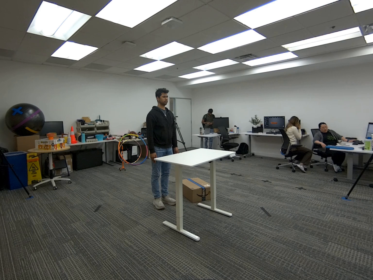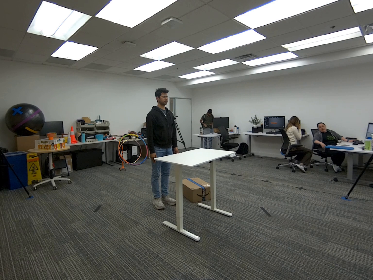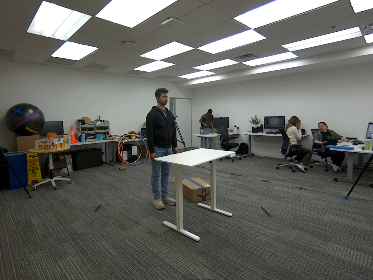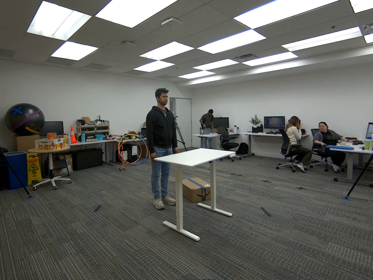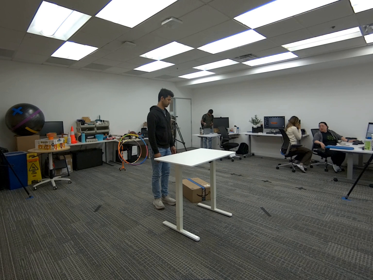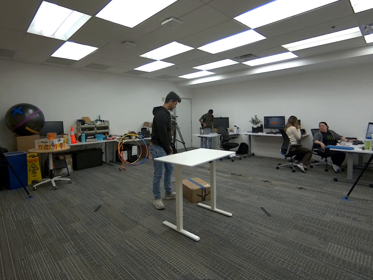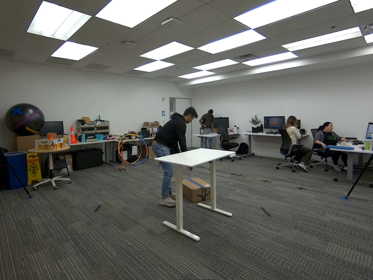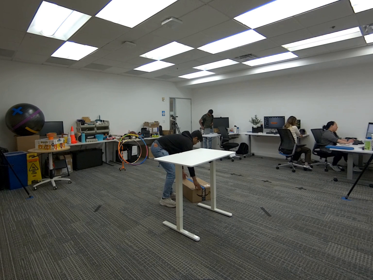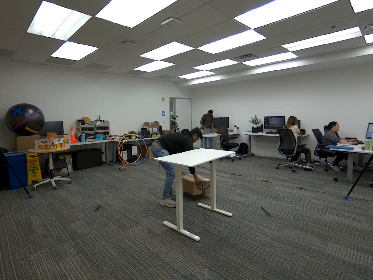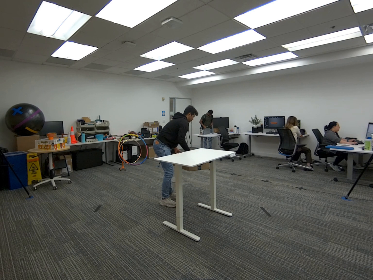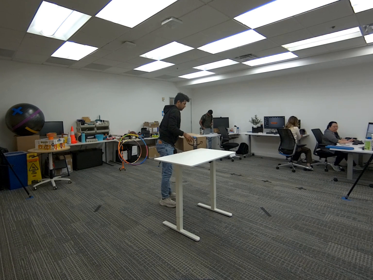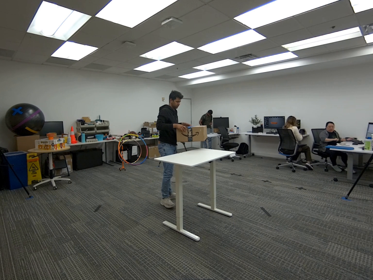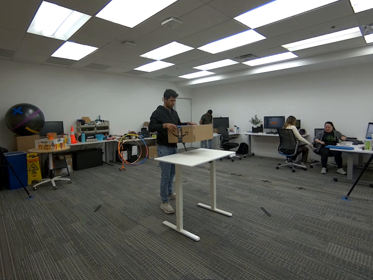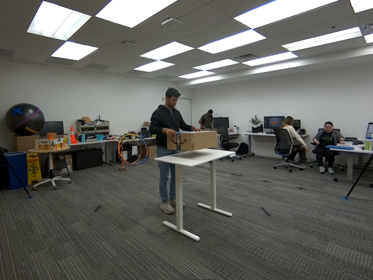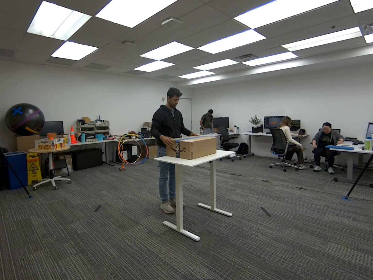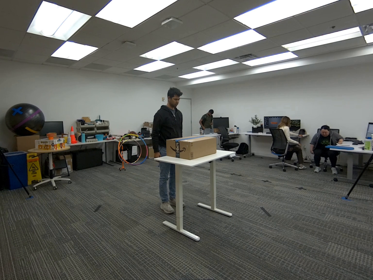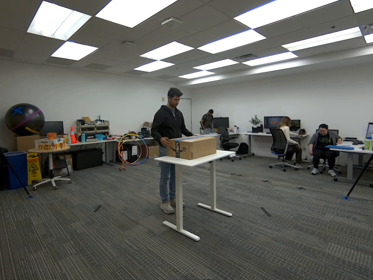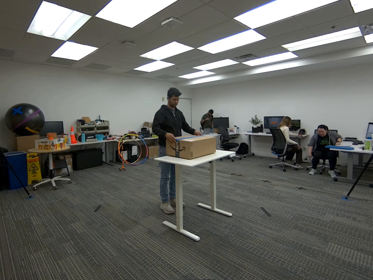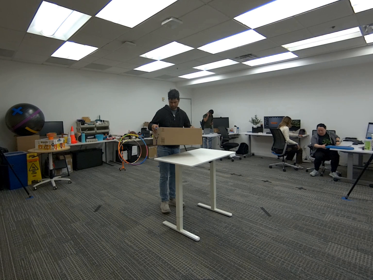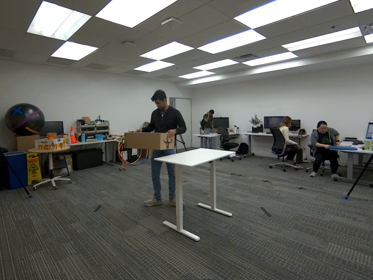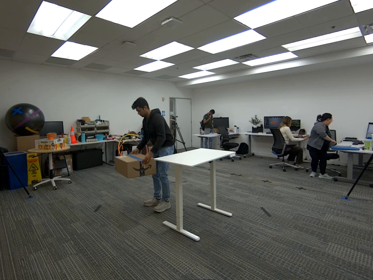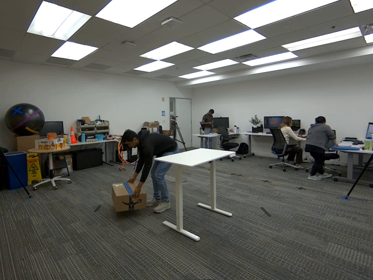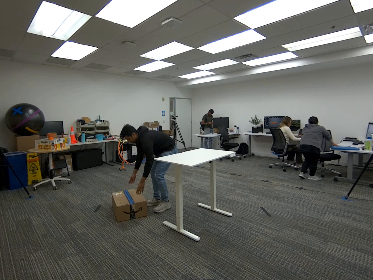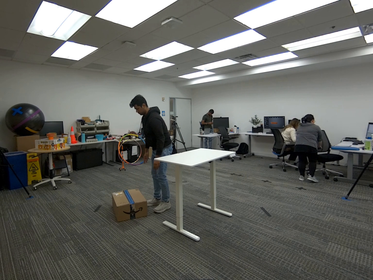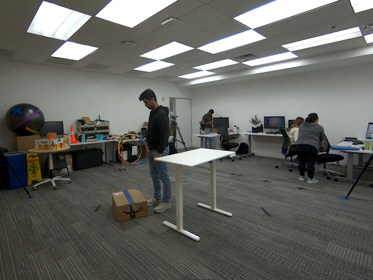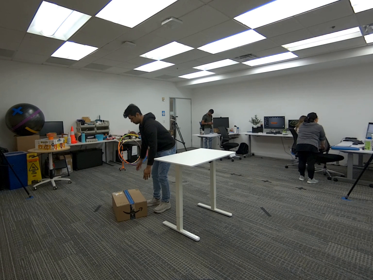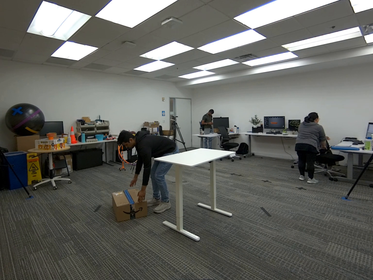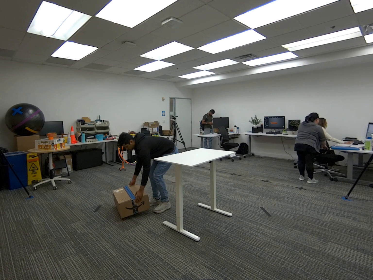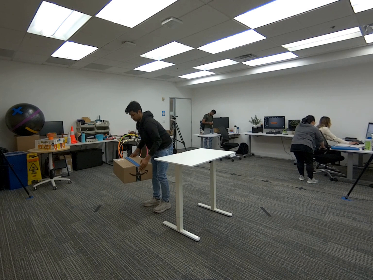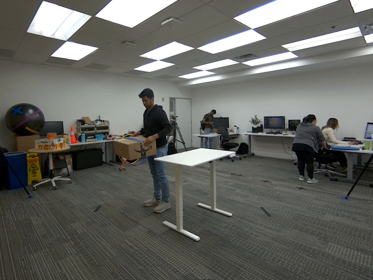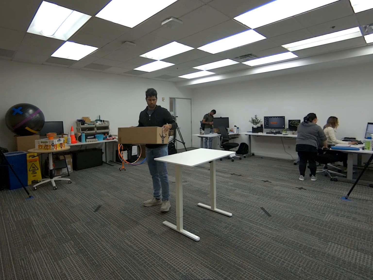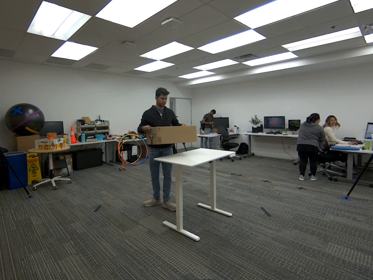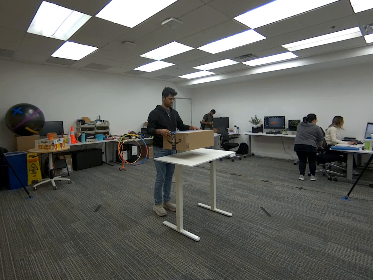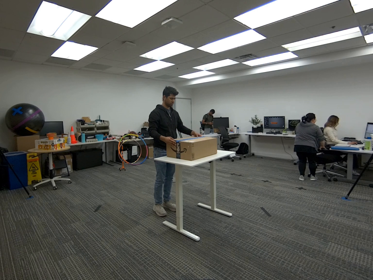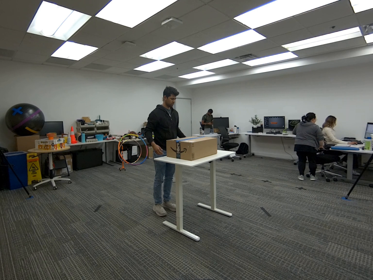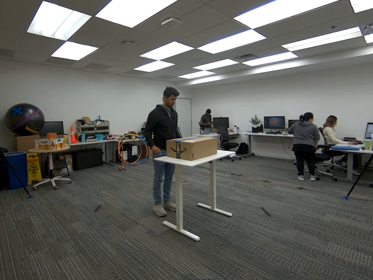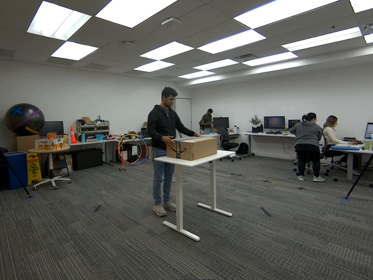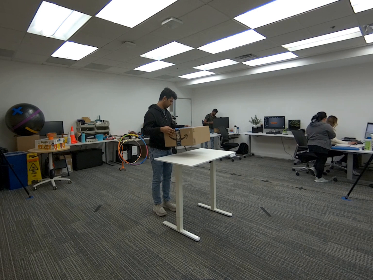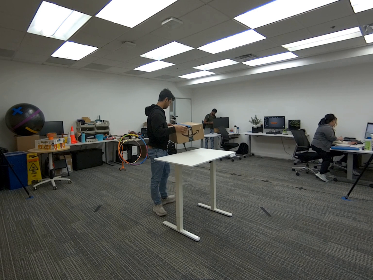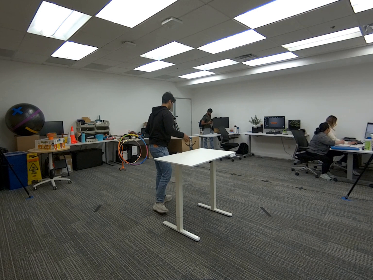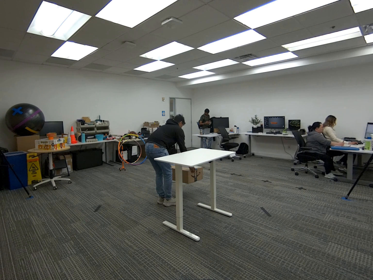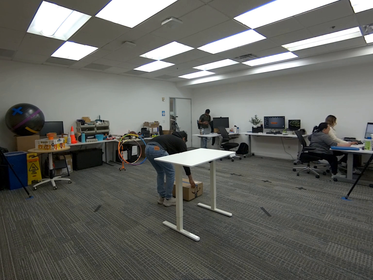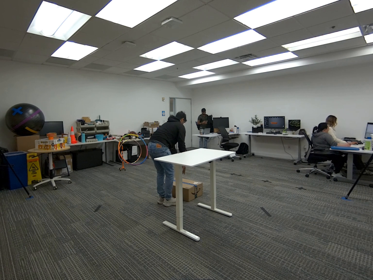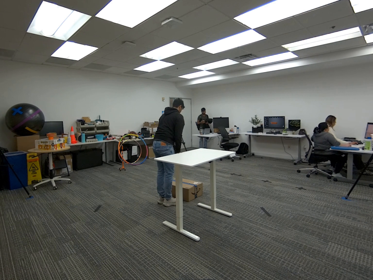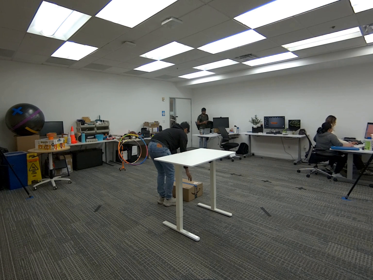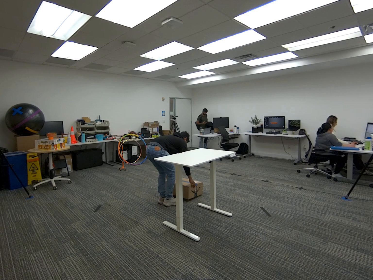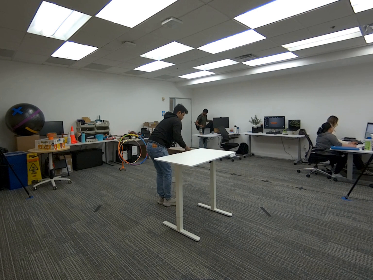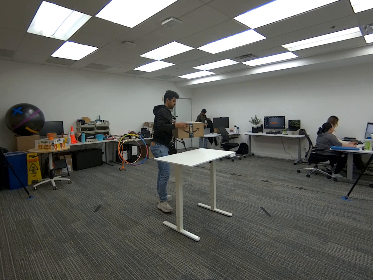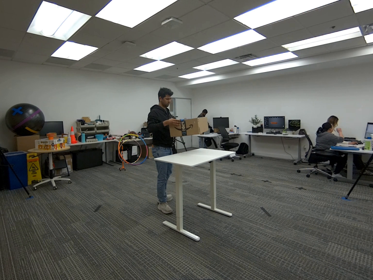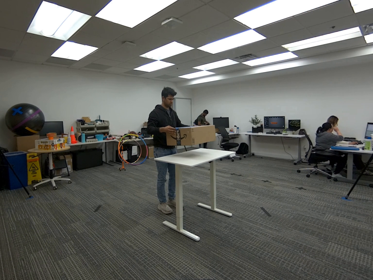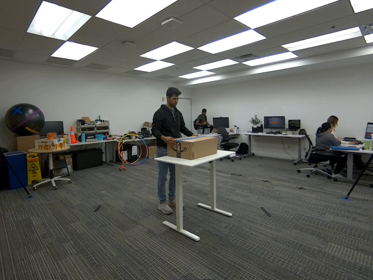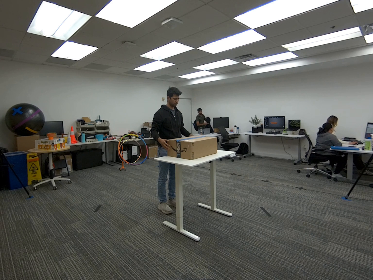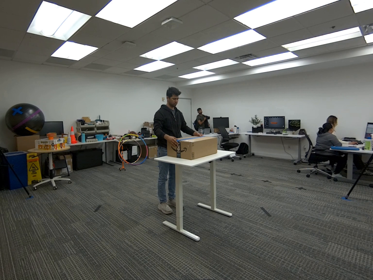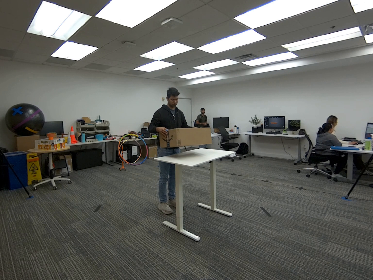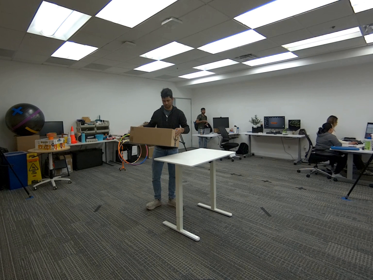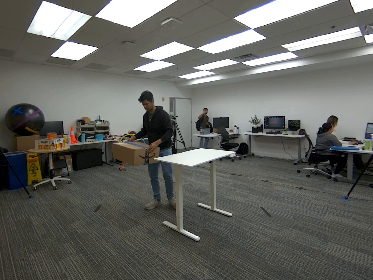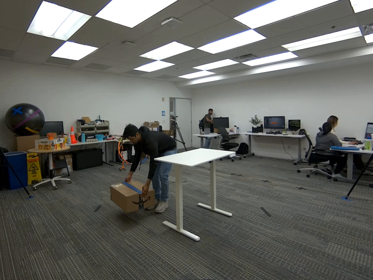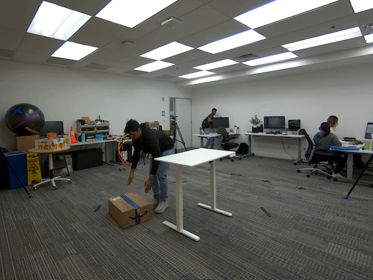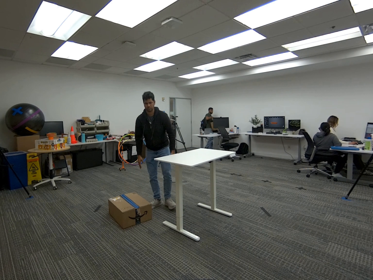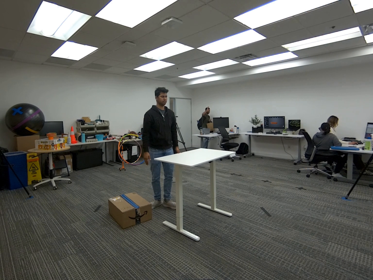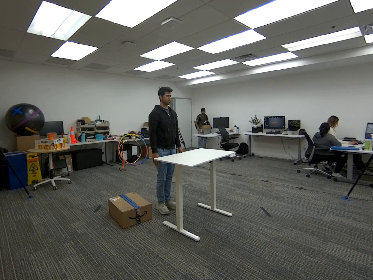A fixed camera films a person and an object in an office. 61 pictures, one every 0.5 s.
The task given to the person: Pick up the big brown cardboard box from the ground and place it on top of the white desk.
